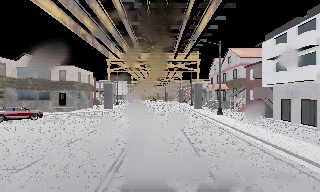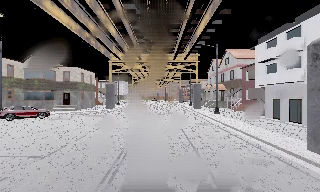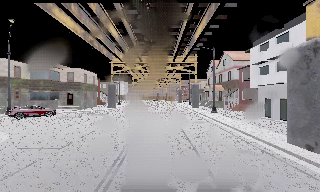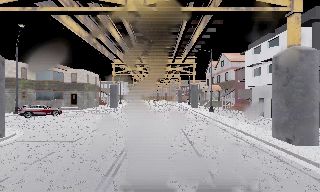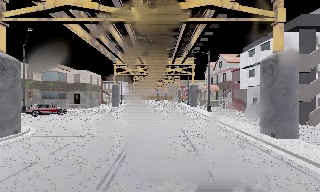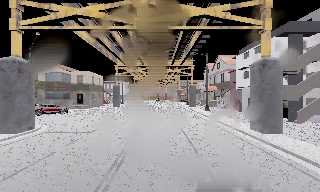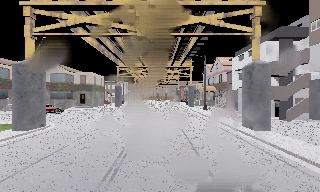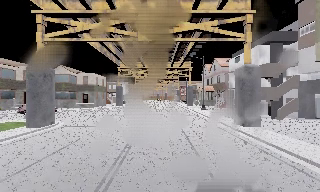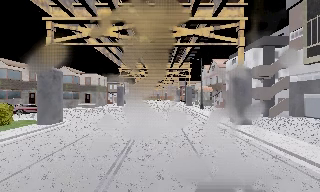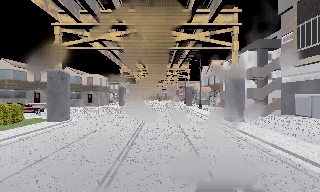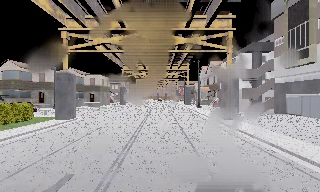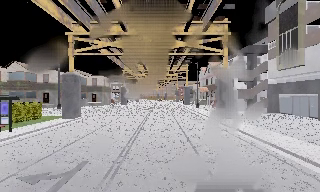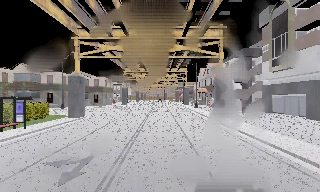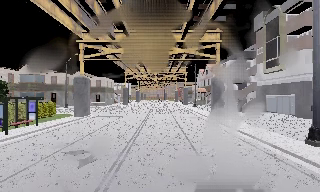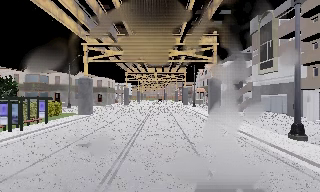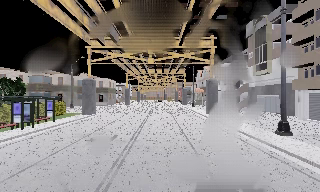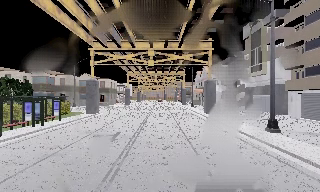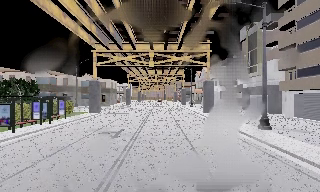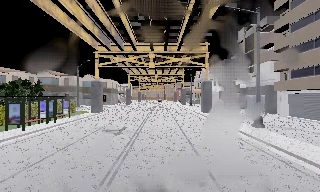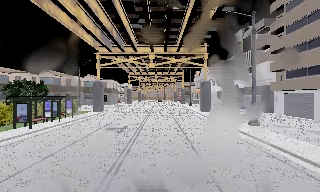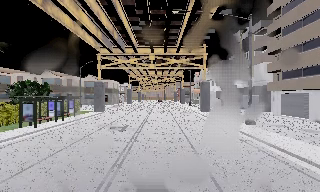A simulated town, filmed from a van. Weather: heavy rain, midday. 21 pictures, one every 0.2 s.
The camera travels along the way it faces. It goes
backward.
0.0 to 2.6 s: The camera travels backward, about 16 m, so what stands in front gets smaller.
2.6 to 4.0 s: The camera travels backward, about 6 m, so what stands in front gets smaller. It loses speed.
The film runs backward here.
